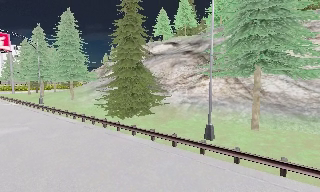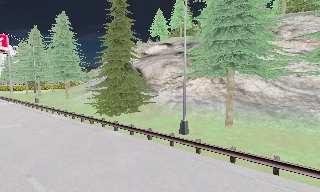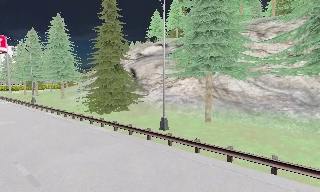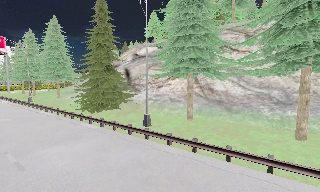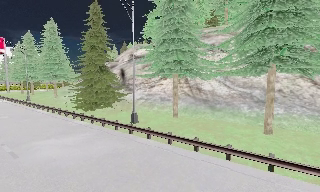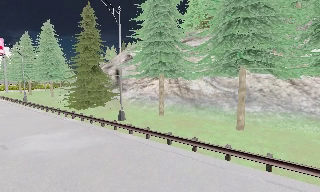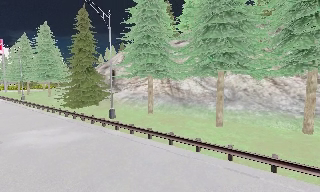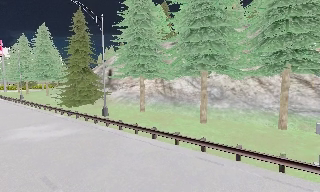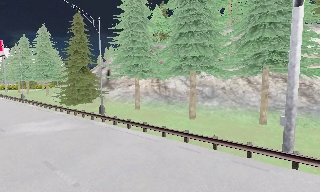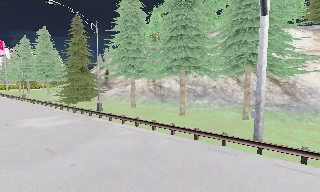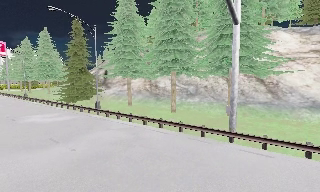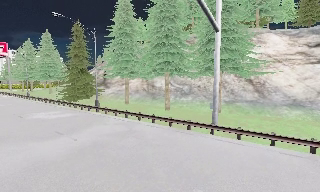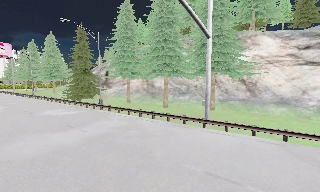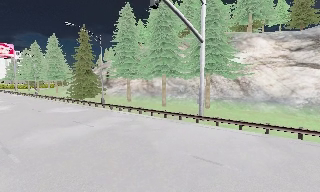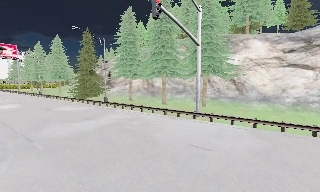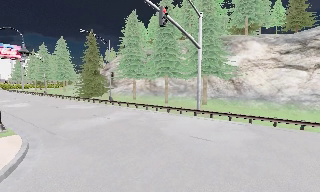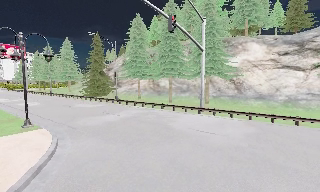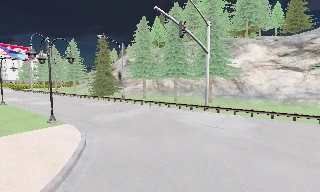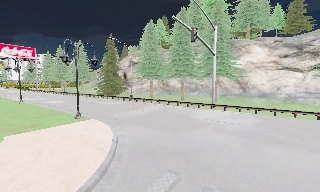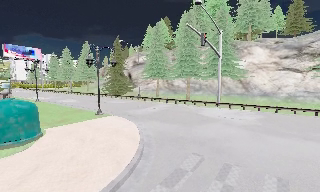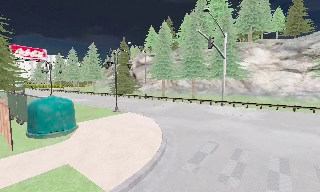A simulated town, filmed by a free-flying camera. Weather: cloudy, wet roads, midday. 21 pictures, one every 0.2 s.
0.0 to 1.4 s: The camera travels to its right and backward, about 8 m, so close, fixed things drift to the left.
1.4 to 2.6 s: The camera travels backward, about 6 m, so what stands in front gets smaller.
2.6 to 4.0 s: The camera travels backward and to its left, about 8 m, so what stands in front gets smaller.
The film runs forward here.
